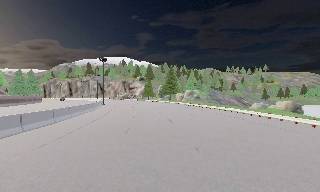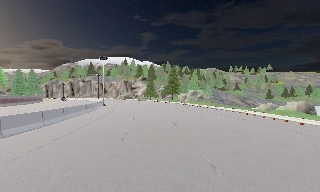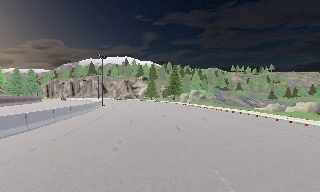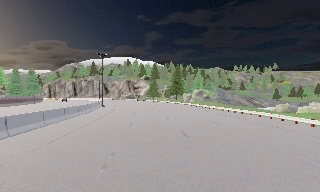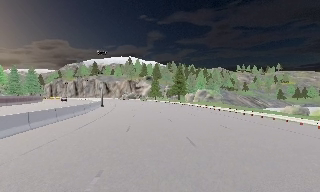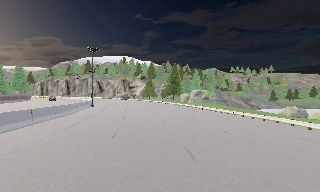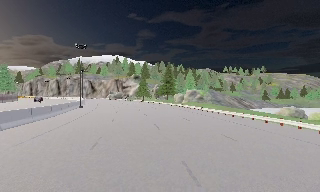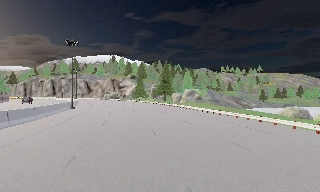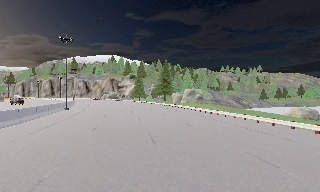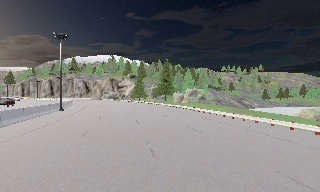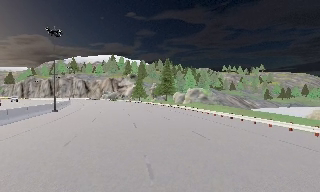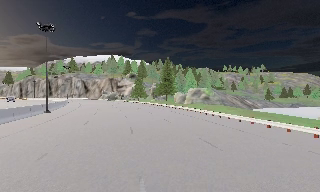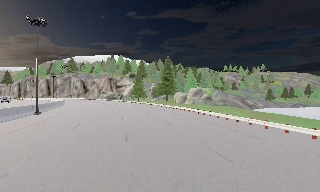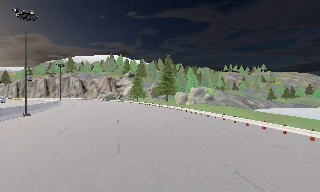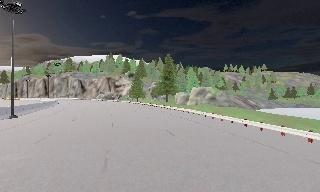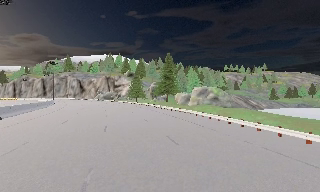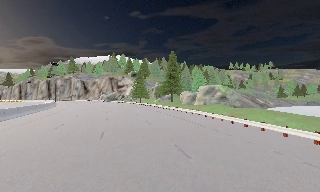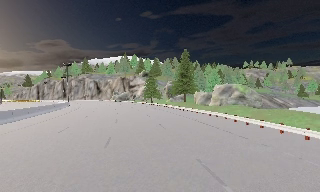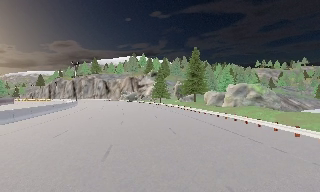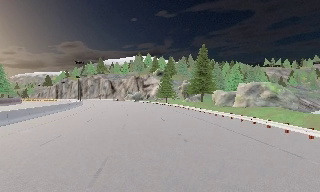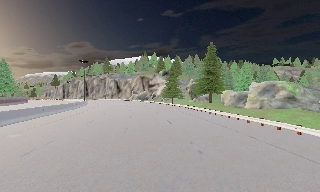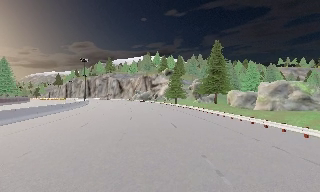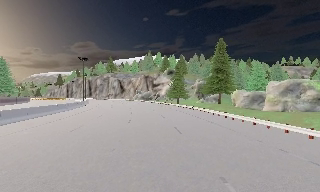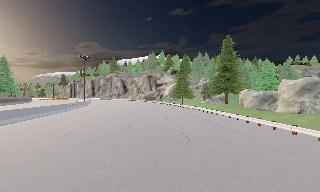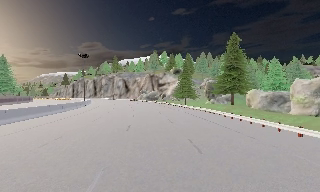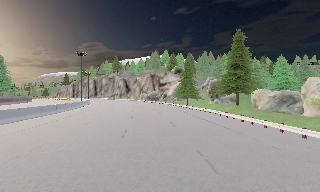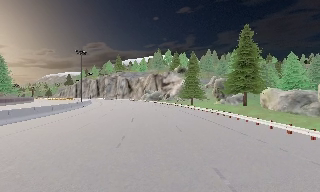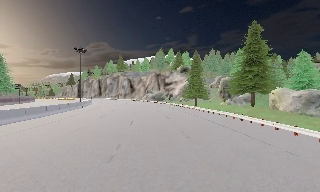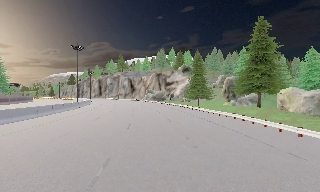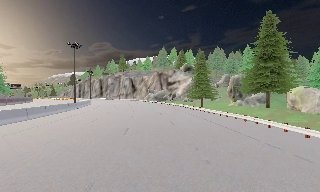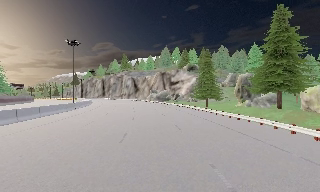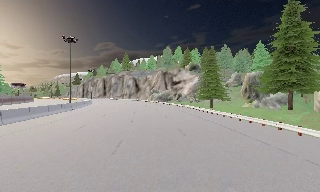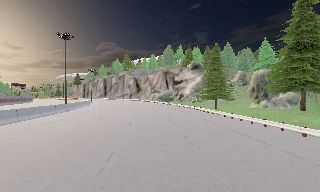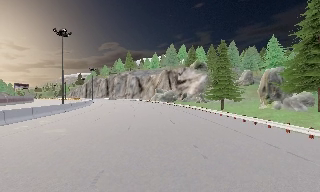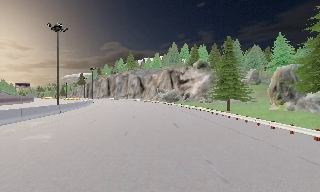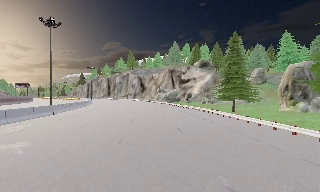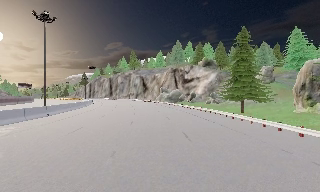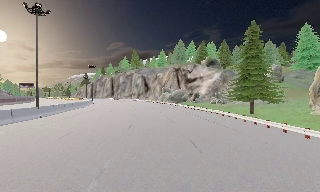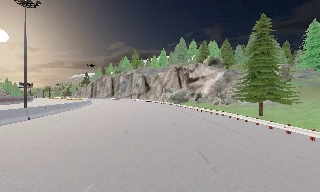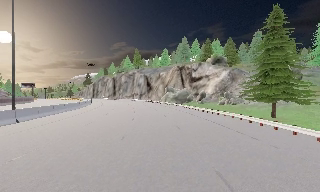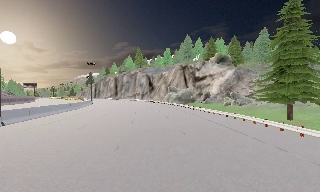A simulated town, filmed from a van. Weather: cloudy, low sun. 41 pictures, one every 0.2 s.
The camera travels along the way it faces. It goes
forward.
0.0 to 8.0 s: The camera pans to its left, which is counterclockwise from overhead, by about 25 degrees. It travels forward, about 65 m, so what stands in front looms larger.
The film runs forward here.
